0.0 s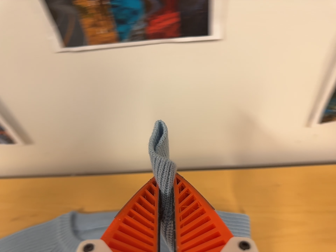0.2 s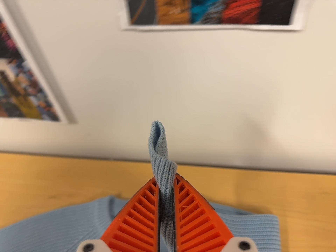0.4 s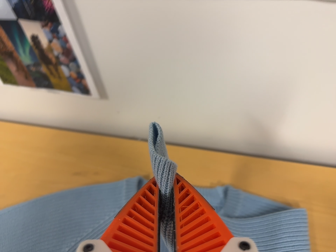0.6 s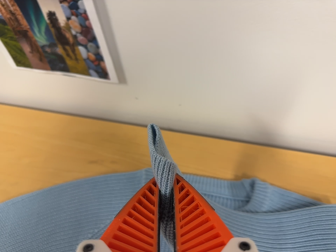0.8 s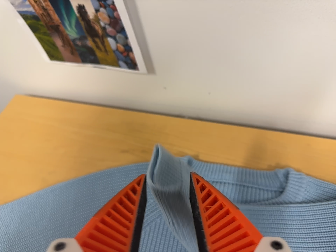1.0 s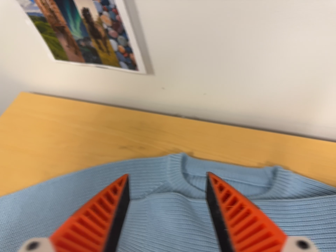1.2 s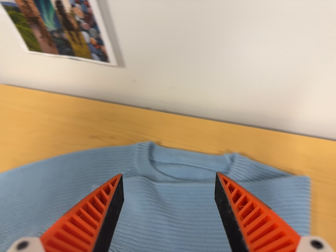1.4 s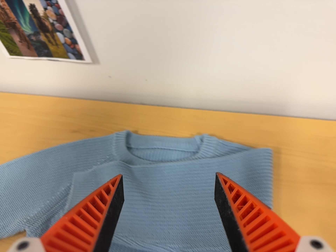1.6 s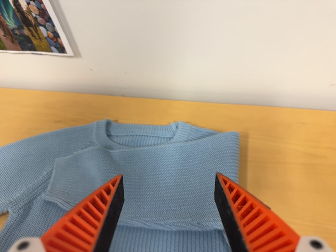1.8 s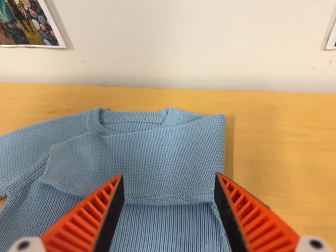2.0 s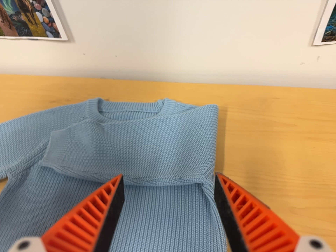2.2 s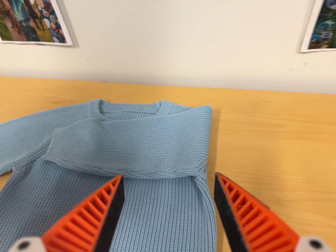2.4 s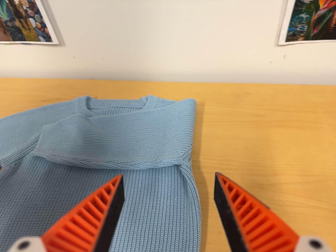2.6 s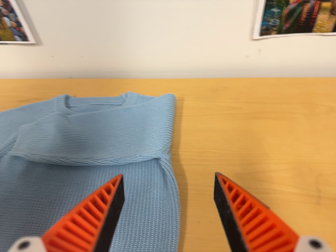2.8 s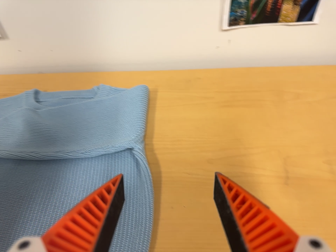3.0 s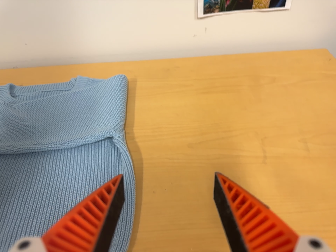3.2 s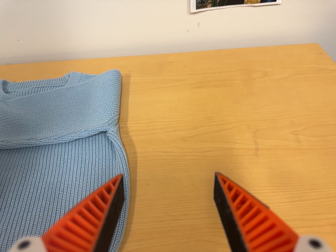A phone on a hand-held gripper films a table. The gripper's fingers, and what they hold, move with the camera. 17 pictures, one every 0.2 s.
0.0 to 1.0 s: The camera pans to its left by about 15 degrees. It travels to its left and forward, about 12 cm, so close, fixed things drift to the right. It rolls about its line of sight by about 10 degrees, and the scene rotates clockwise.
1.0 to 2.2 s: The camera travels toward the bottom of its view, backward and to its right, about 26 cm, so close, fixed things drift upward.
2.2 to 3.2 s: The camera swings to its right by about 15 degrees, and the scene slides to the left. It travels toward the bottom of its view and to its right, about 10 cm, so close, fixed things drift upward. It rolls about its line of sight by about 10 degrees, and the scene rotates counterclockwise.
The film runs forward here.
